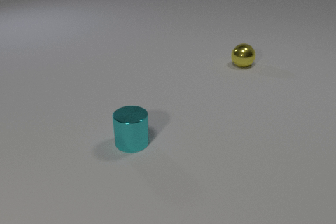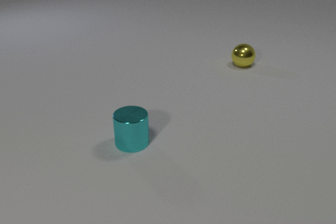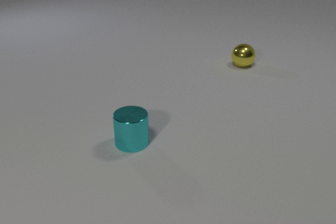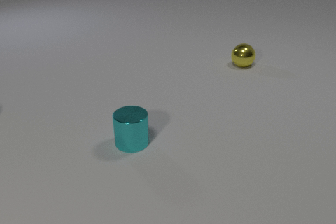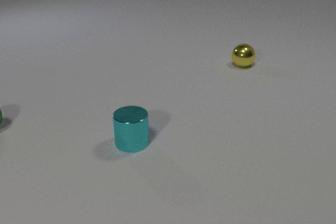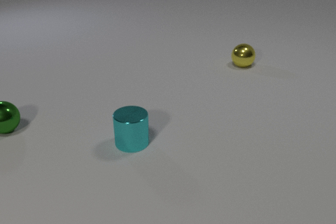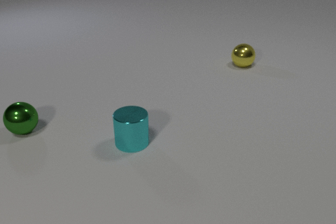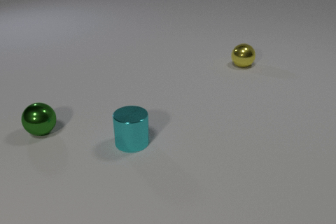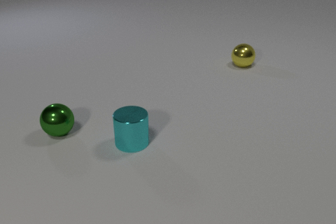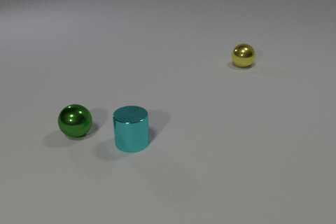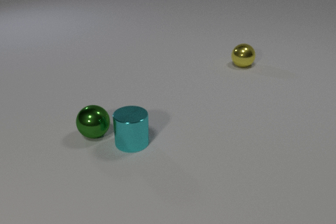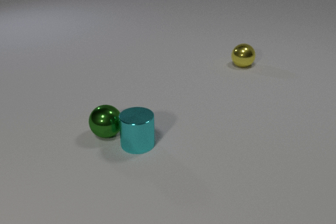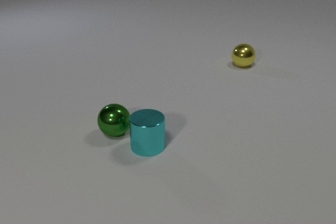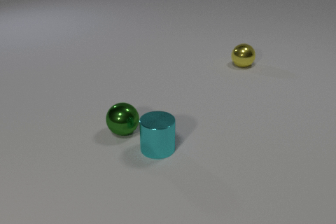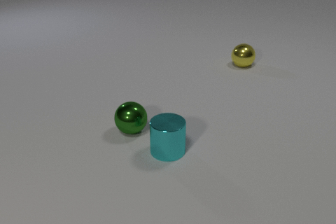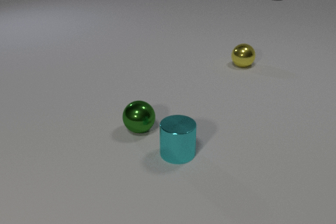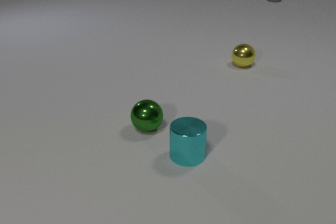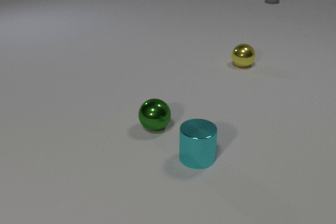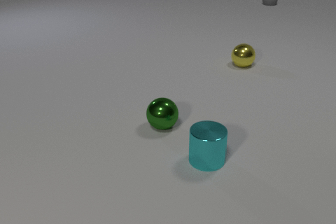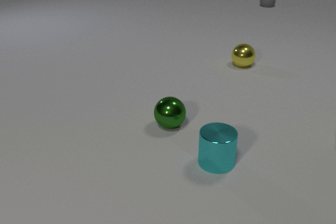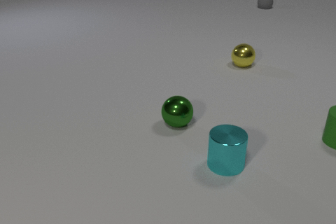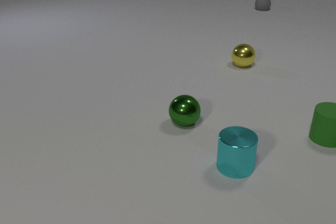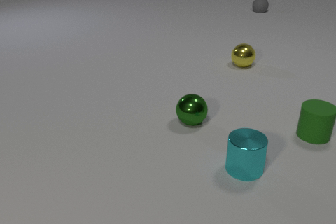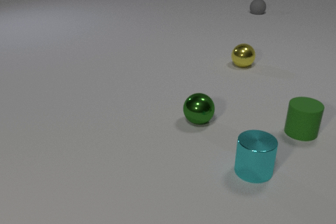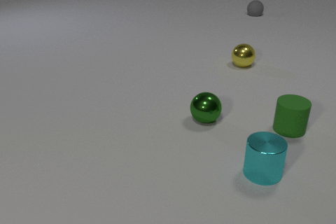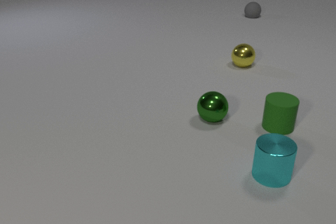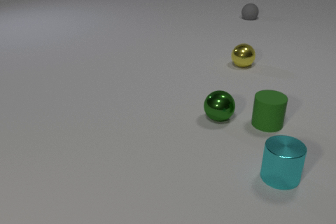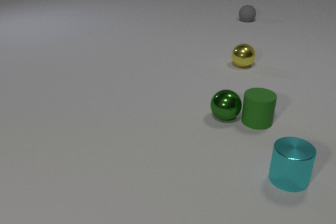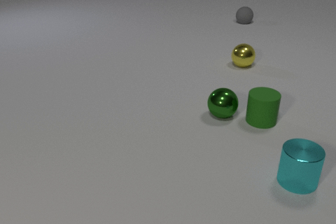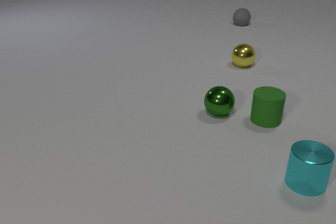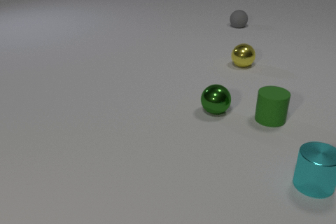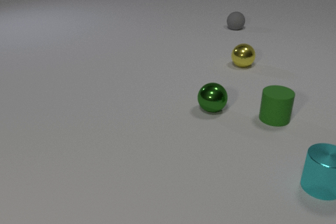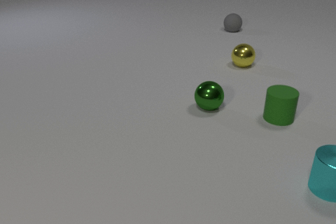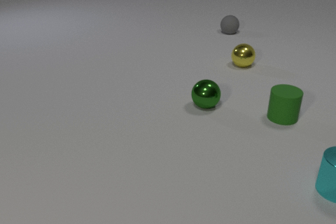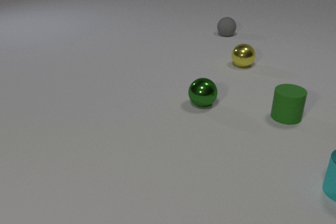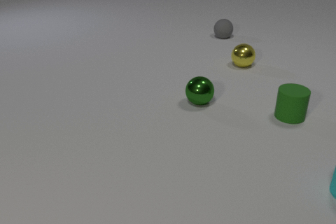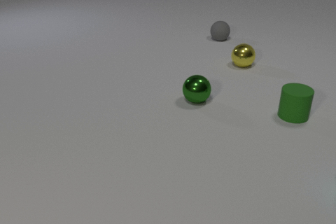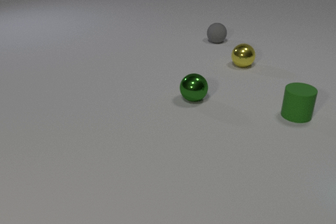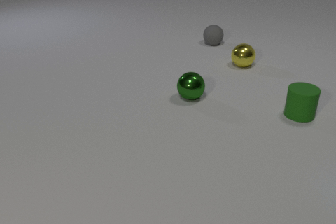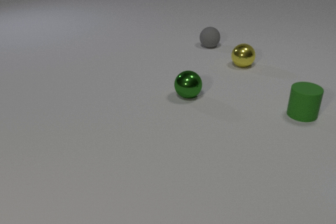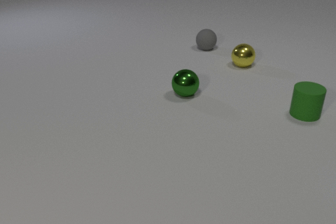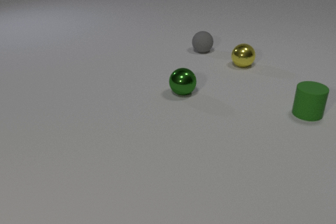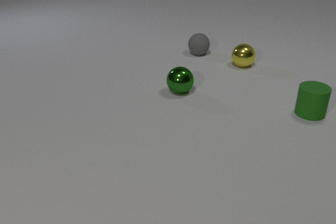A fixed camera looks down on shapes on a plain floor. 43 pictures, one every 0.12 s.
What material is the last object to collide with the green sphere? rubber.
How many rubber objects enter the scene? 2.
How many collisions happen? 2.
0.00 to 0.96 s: The green metal sphere comes in at the left edge, rolls to the right and toward the camera.
0.96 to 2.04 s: The green metal sphere rolls to the right. The cyan metal cylinder slides to the right. The gray rubber sphere comes in at the top edge, rolls toward the camera. The green metal sphere and the cyan metal cylinder collide.
2.04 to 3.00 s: The green metal sphere rolls to the right. The cyan metal cylinder slides to the right. The green rubber cylinder comes in at the right edge, slides to the left. The gray rubber sphere rolls toward the camera.
3.00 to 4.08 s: The green metal sphere rolls away from the camera. The cyan metal cylinder slides to the right. The green rubber cylinder slides away from the camera. The gray rubber sphere rolls toward the camera. The green metal sphere and the green rubber cylinder collide.
4.08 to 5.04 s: The green metal sphere rolls away from the camera and to the left. The cyan metal cylinder slides to the right, leaves at the right edge. The green rubber cylinder slides to the right and away from the camera. The gray rubber sphere rolls toward the camera and to the left.
